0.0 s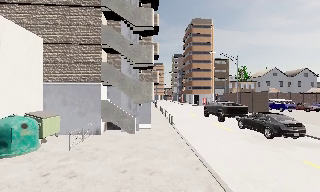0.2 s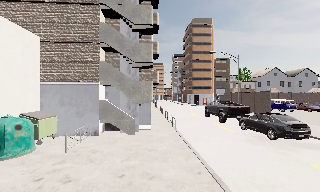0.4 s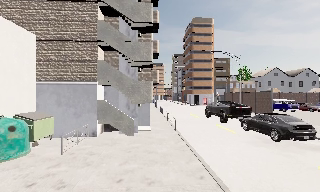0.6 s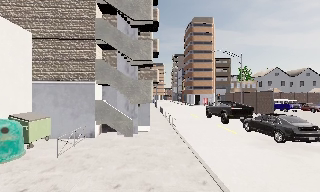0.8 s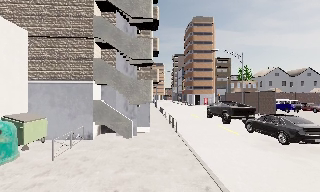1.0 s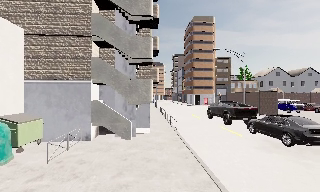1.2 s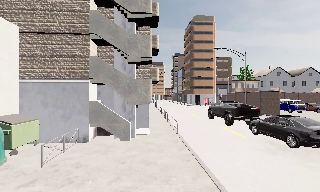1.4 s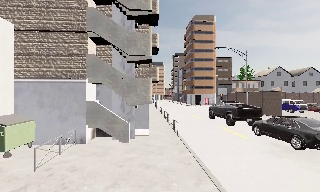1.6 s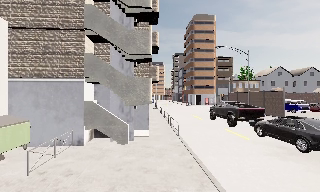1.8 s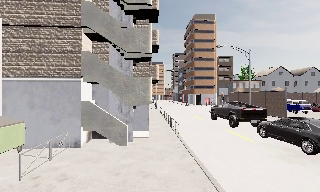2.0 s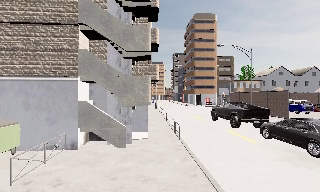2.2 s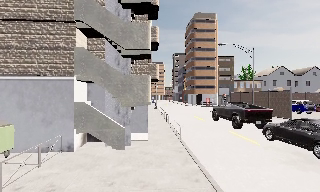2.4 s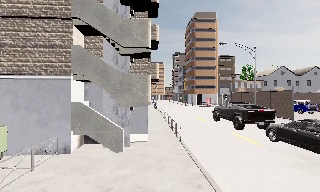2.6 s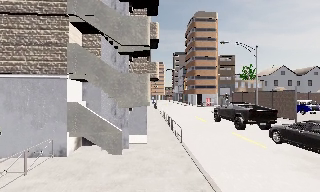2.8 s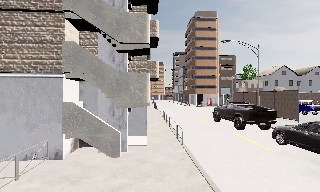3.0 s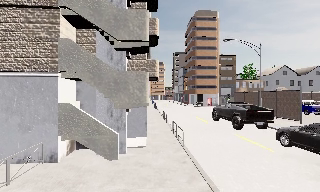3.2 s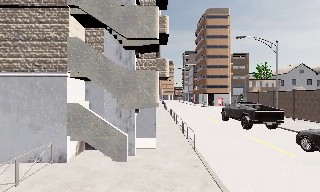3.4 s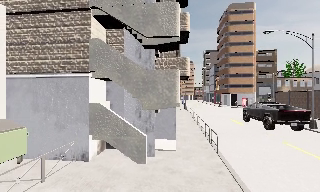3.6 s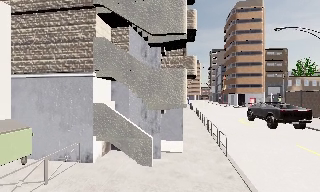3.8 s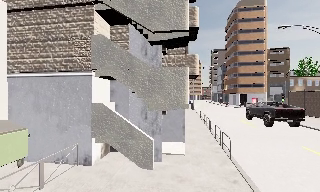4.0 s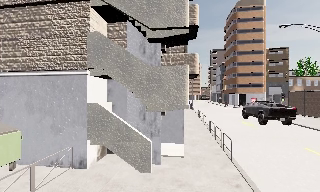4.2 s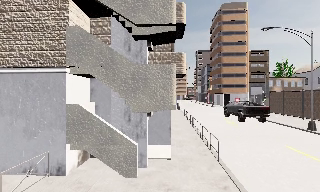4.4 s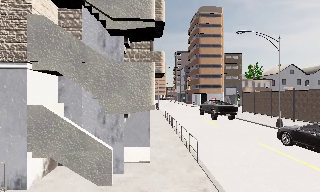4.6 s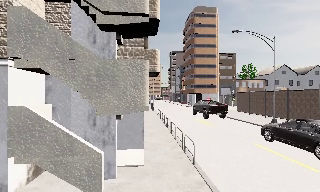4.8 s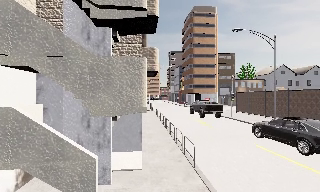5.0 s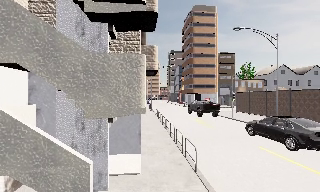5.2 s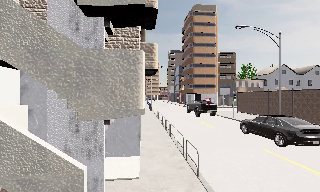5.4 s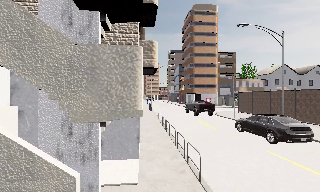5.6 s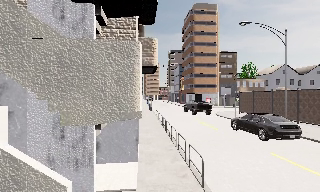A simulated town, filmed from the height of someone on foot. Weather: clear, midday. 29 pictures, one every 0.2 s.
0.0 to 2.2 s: The camera travels forward, about 3.5 m, so what stands in front looms larger.
2.2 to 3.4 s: The scene slides to the right, as the camera pans about 10 degrees to its left. It travels forward, about 1.5 m, so what stands in front looms larger.
3.4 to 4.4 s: The camera pans to its right, which is clockwise from overhead, by about 10 degrees. It travels forward, about 1.5 m, so what stands in front looms larger.
4.4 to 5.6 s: The camera travels forward, about 2 m, so what stands in front looms larger.
The film runs forward here.
